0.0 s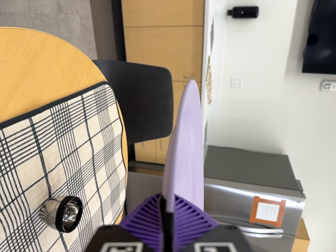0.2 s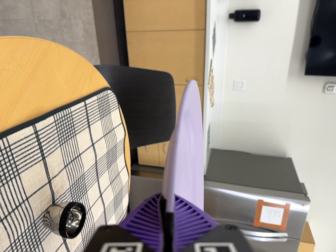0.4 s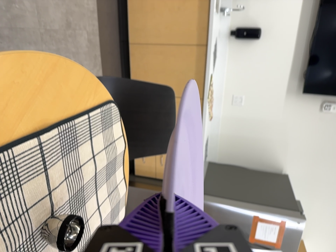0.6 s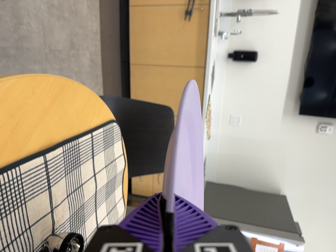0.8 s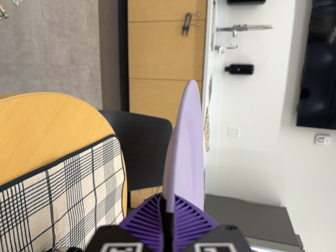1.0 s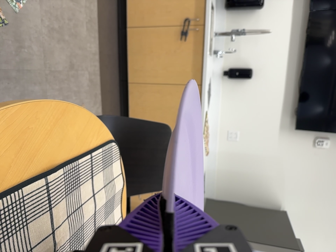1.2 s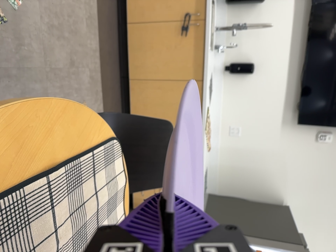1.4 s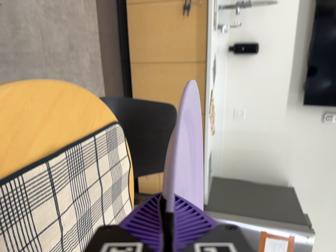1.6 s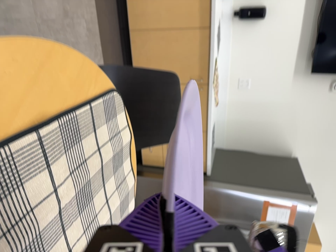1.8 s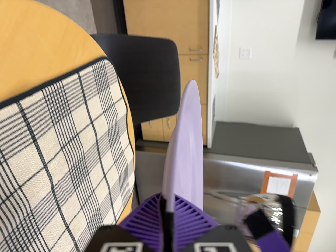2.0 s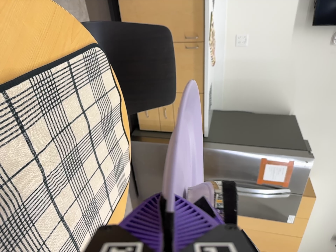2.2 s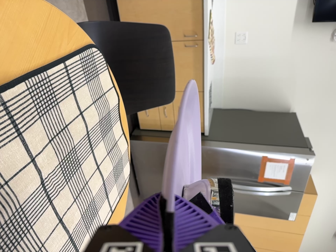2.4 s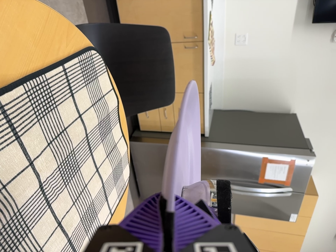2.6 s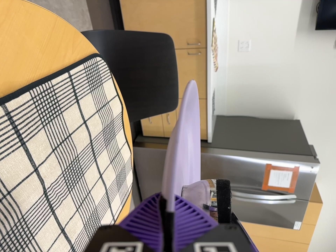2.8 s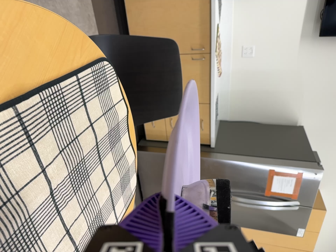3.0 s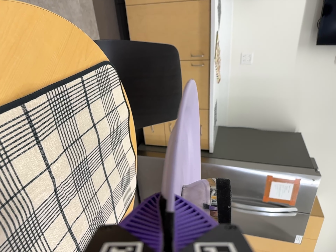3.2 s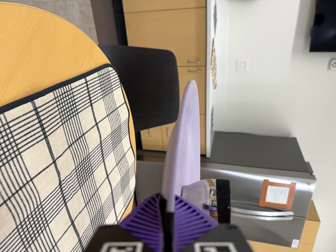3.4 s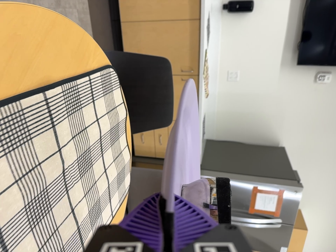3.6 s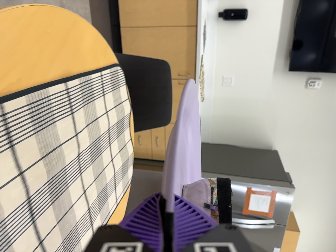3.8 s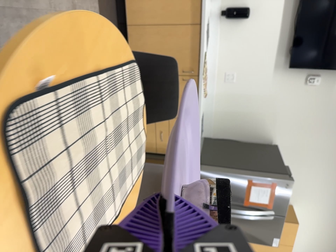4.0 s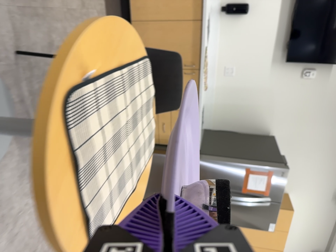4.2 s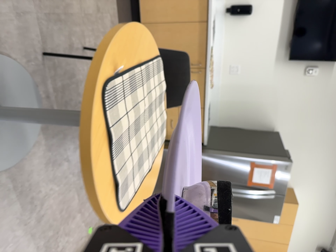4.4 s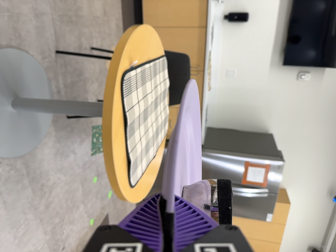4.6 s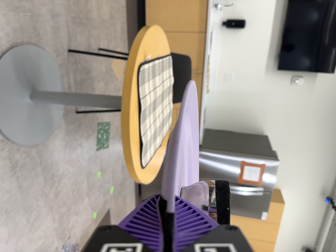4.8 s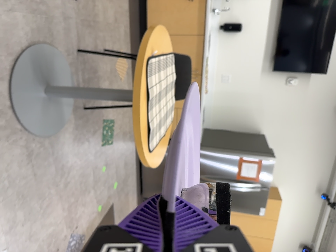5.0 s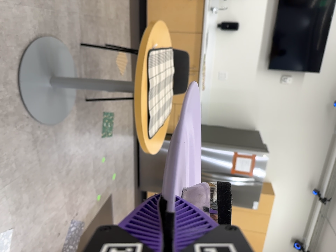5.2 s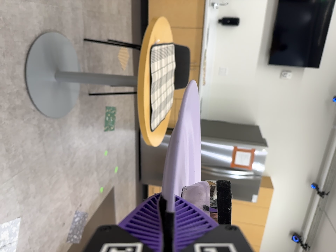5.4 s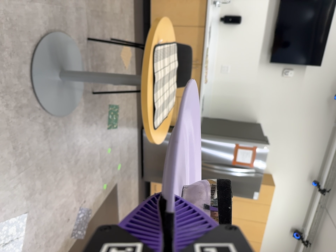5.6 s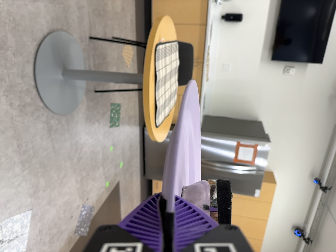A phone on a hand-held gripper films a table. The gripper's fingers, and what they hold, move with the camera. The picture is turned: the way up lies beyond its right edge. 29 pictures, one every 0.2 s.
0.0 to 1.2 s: The camera travels backward, about 6 cm, so what stands in front gets smaller. Its aim tips toward the top of its view by about 10 degrees, and the scene shifts downward.
1.2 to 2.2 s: The camera travels forward, about 14 cm, so what stands in front looms larger. Its aim tips toward the bottom of its view by about 20 degrees, and the scene shifts upward.
2.2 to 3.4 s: The camera travels backward and toward the bottom of its view, about 12 cm, so what stands in front gets smaller.
3.4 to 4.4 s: The camera travels backward, about 60 cm, so what stands in front gets smaller.
4.4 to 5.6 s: The camera travels backward and toward the bottom of its view, about 50 cm, so what stands in front gets smaller.
The film runs backward here.
